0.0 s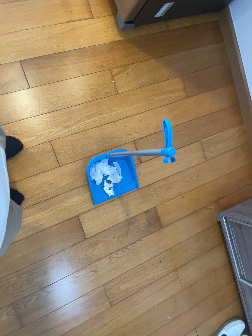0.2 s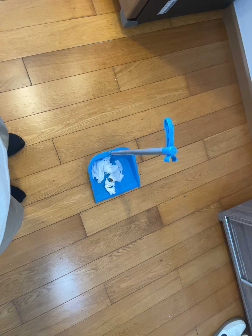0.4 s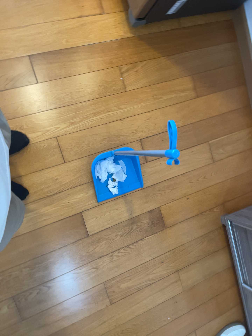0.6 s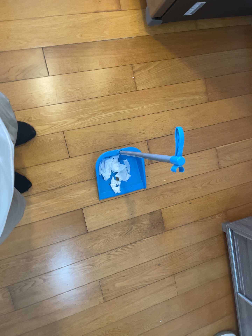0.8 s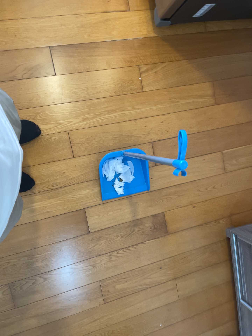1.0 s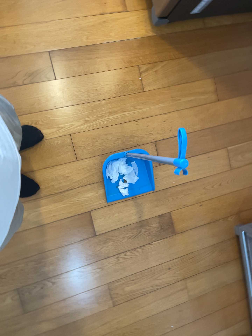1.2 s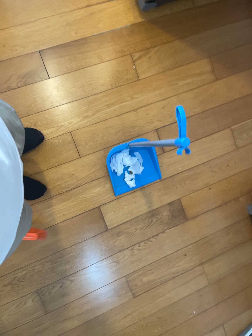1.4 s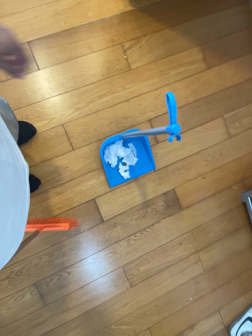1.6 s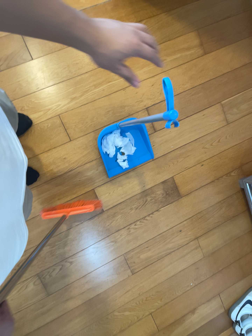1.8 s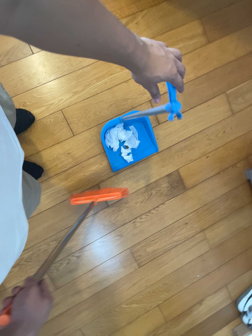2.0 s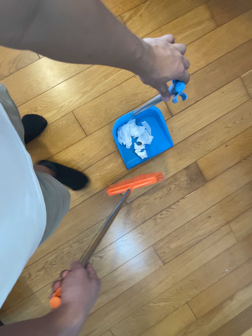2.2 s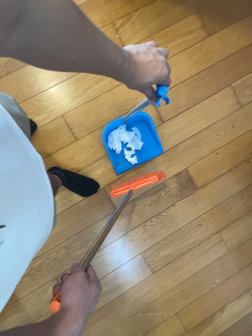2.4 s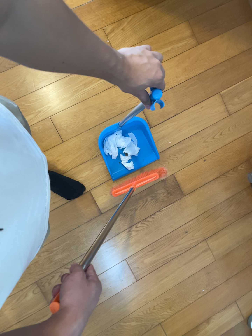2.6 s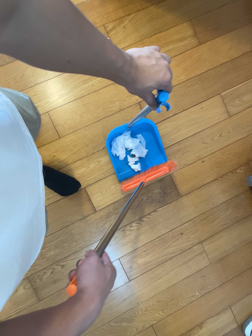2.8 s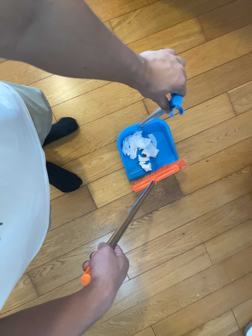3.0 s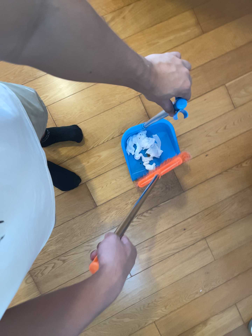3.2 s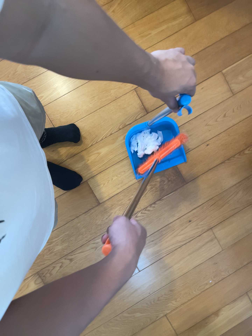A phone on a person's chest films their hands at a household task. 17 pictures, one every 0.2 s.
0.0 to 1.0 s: The camera shifts only a little, or ends up much as it began.
1.0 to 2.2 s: The camera travels to its right and forward, about 10 cm. It rolls about its line of sight by about 15 degrees, and the scene rotates counterclockwise.
2.2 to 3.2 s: The camera travels to its right, about 20 cm, so close, fixed things drift to the left.
The film runs backward here.
